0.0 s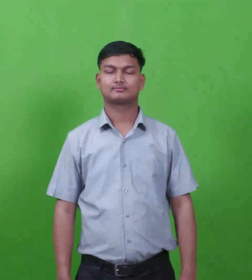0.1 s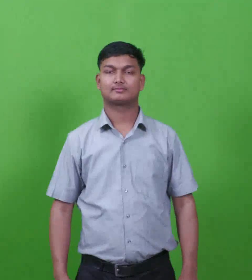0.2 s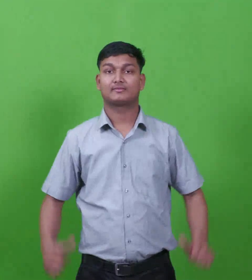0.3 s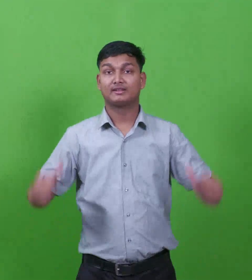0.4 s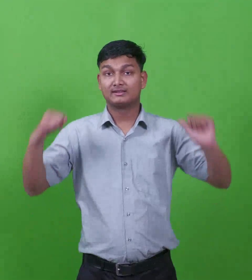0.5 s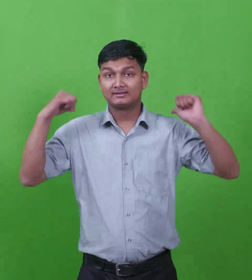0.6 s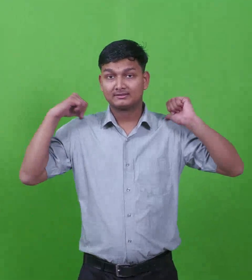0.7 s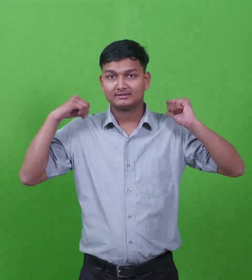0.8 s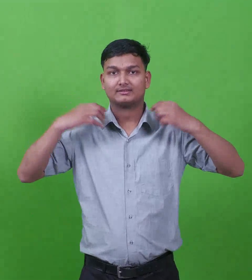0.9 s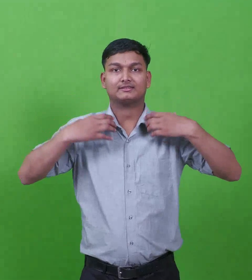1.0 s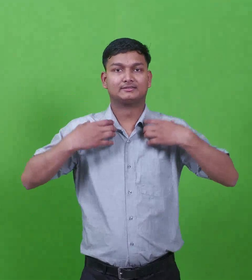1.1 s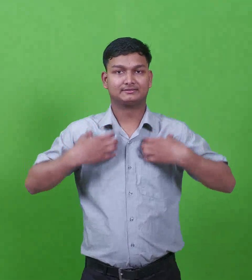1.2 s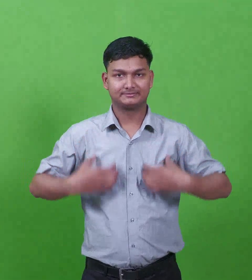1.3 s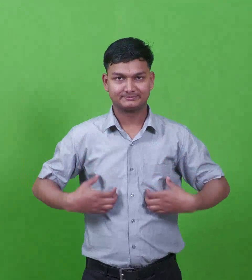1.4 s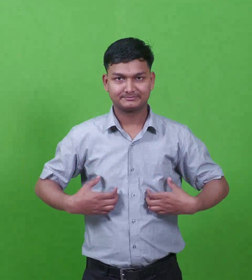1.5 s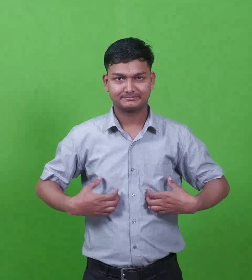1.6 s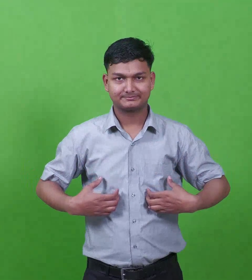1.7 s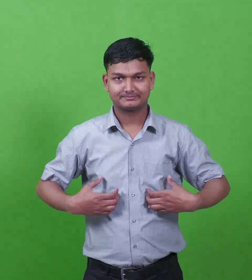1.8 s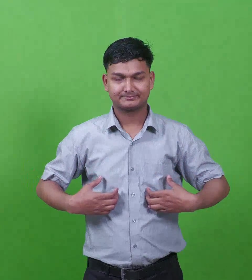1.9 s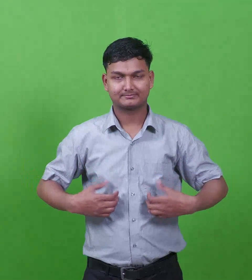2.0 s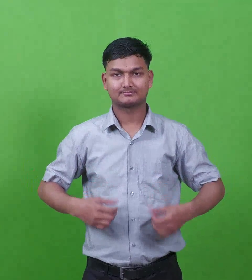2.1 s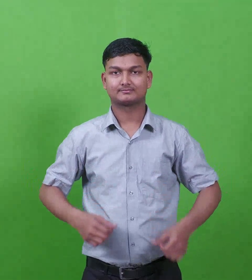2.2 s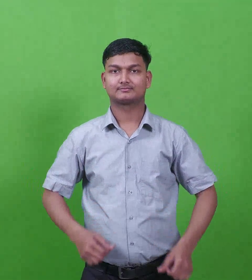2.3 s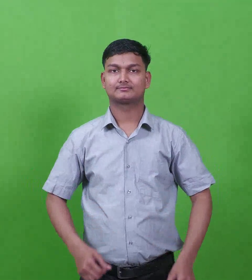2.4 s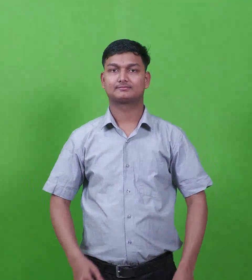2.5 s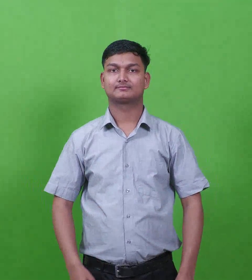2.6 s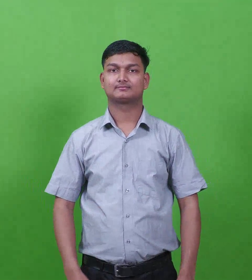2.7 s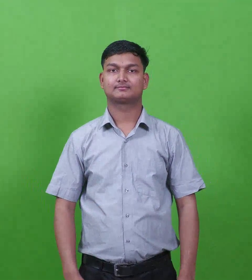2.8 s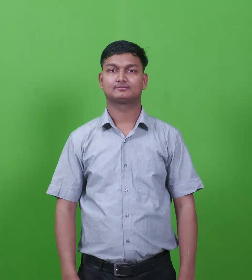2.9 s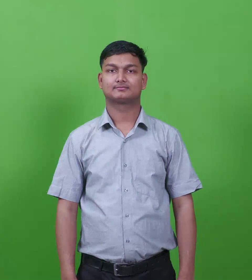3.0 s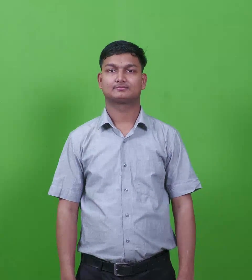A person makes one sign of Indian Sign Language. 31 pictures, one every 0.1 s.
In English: eleazar priest
